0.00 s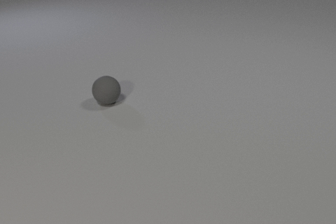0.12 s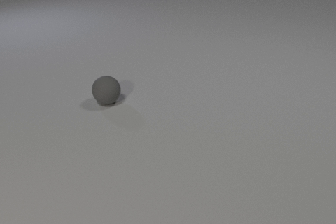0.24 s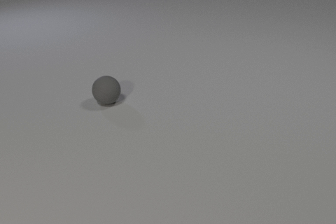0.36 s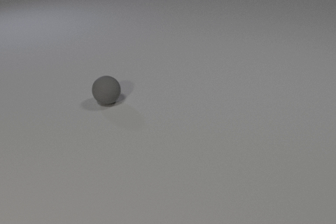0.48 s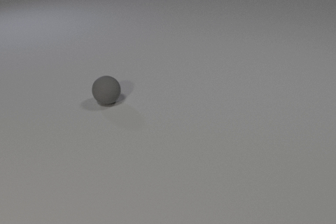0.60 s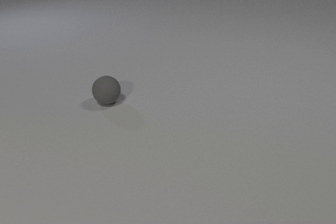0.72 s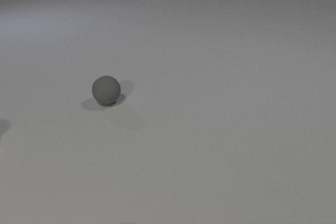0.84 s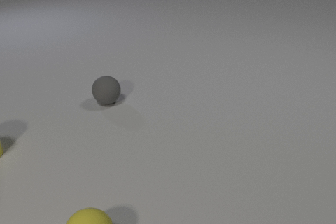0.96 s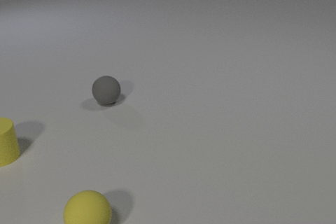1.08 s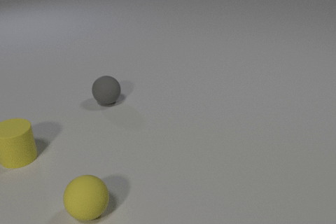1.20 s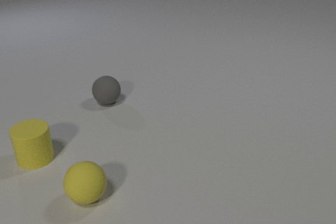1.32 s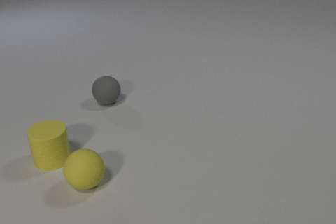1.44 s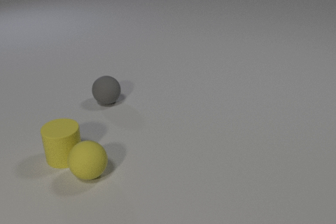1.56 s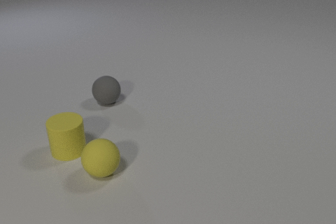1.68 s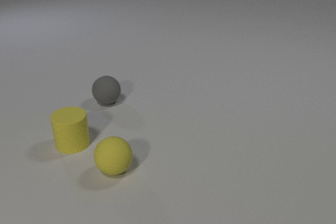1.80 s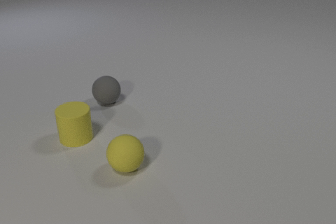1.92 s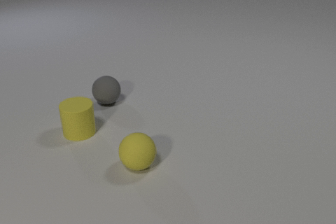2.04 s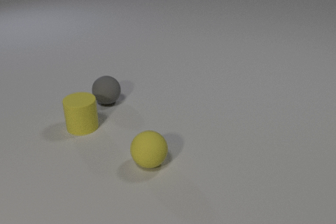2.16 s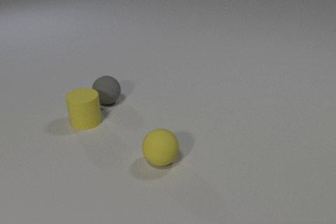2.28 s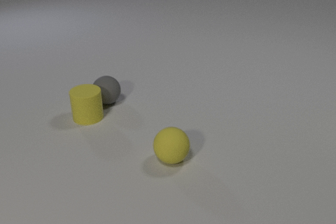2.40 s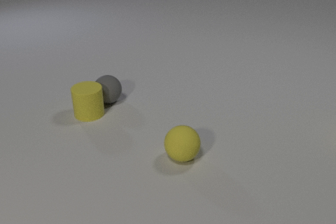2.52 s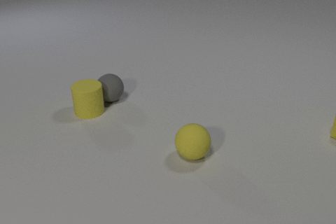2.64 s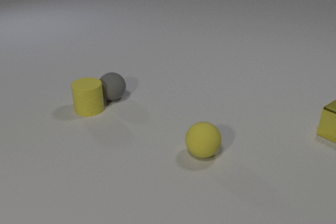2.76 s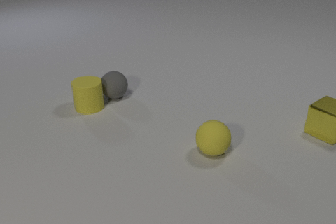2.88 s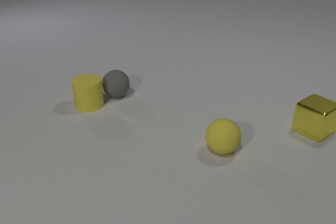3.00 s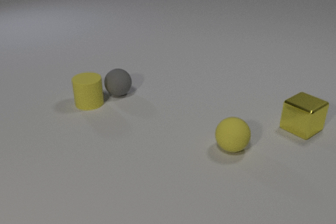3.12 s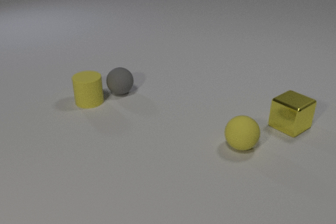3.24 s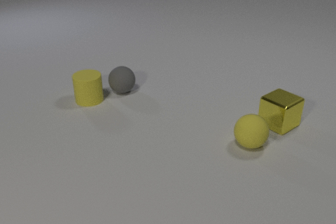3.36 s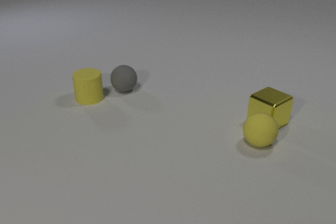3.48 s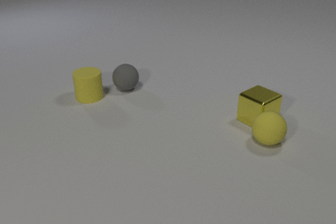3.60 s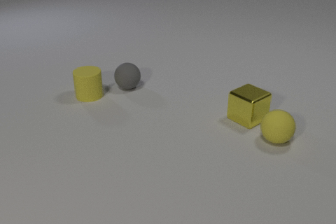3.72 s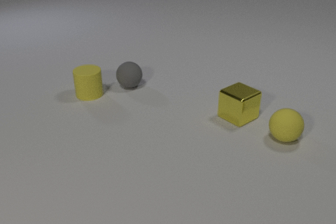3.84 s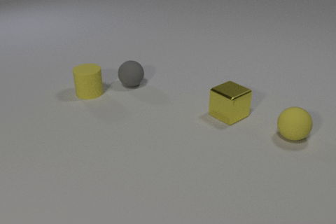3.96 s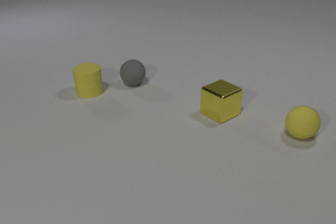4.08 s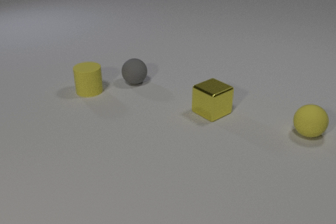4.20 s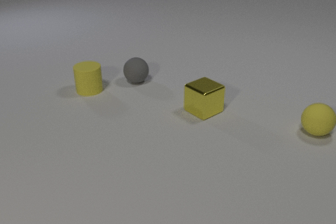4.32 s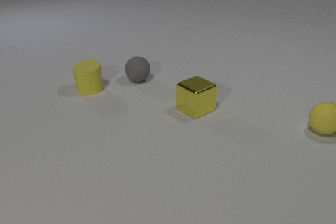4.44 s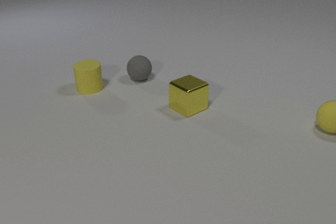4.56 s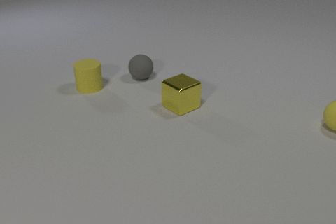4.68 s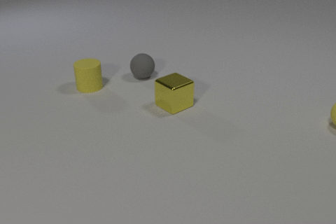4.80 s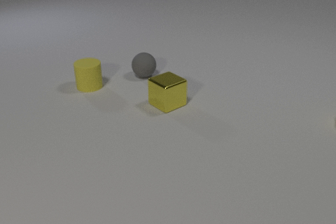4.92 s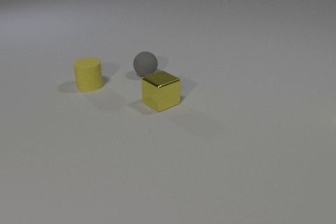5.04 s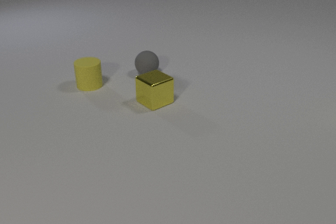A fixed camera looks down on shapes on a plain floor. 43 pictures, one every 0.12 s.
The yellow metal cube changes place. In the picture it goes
to the left.
0.00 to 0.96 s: The yellow rubber sphere comes in at the bottom edge, rolls away from the camera. The yellow rubber cylinder comes in at the left edge, slides to the right and toward the camera.
0.96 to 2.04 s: The yellow rubber sphere rolls away from the camera and to the right. The yellow rubber cylinder slides to the right. The yellow rubber sphere and the yellow rubber cylinder collide.
2.04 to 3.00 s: The yellow rubber sphere rolls to the right. The yellow rubber cylinder slides away from the camera. The gray rubber sphere rolls away from the camera and to the right. The yellow metal cube comes in at the right edge, slides to the left. The yellow rubber cylinder and the gray rubber sphere collide.
3.00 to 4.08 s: The yellow rubber sphere rolls to the right and away from the camera. The yellow rubber cylinder slides away from the camera. The gray rubber sphere rolls away from the camera and to the right. The yellow metal cube slides to the left.
4.08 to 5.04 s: The yellow rubber sphere rolls to the right and away from the camera, leaves at the right edge. The yellow rubber cylinder slides away from the camera. The gray rubber sphere rolls away from the camera and to the right. The yellow metal cube slides to the left.
How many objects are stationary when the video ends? 0.
How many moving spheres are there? 2.
What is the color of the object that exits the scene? yellow.
